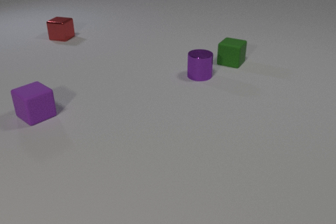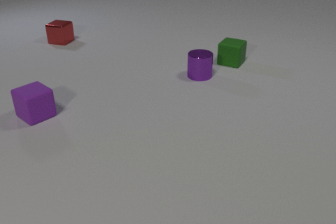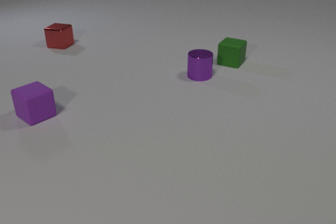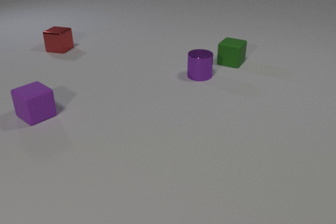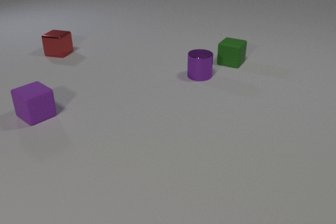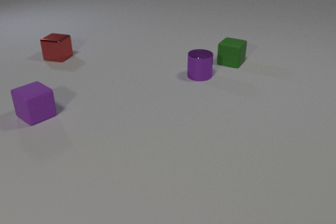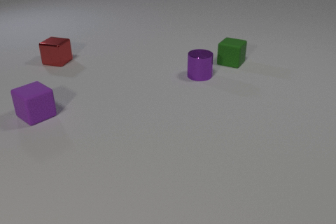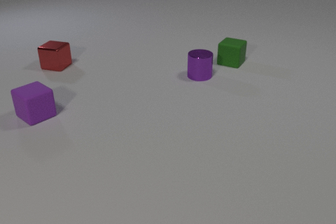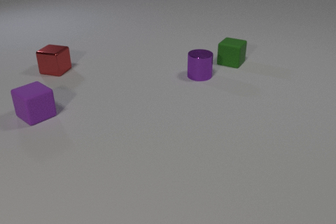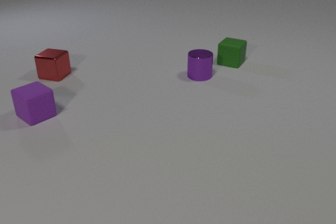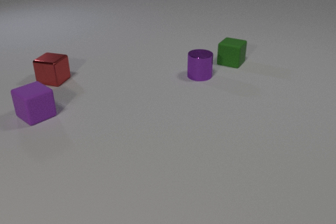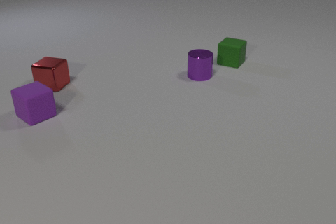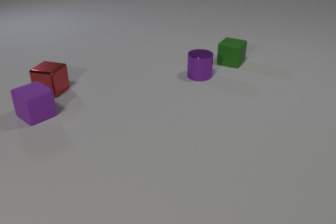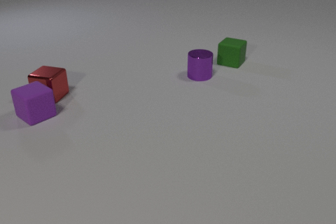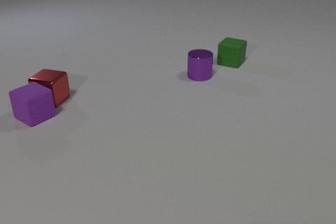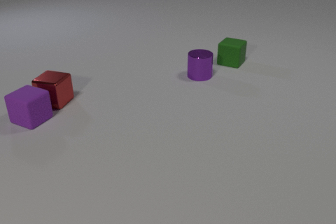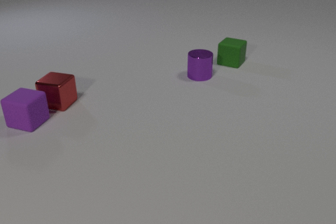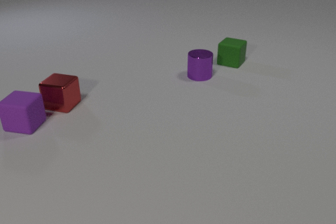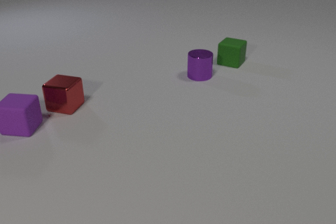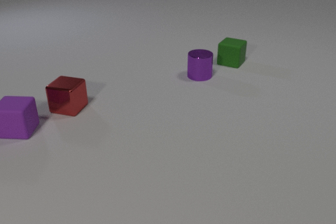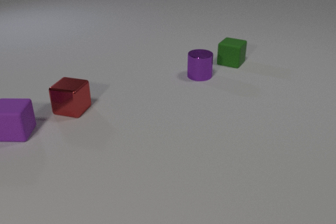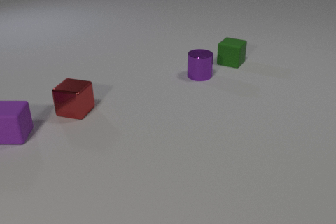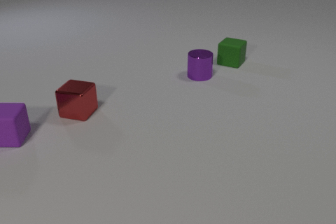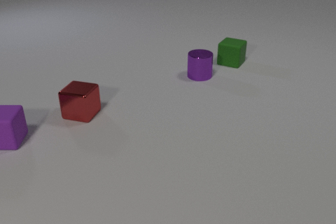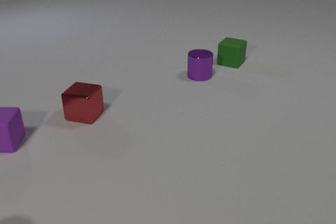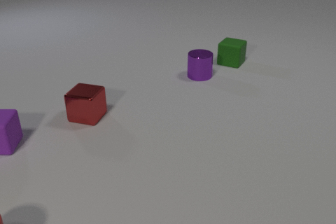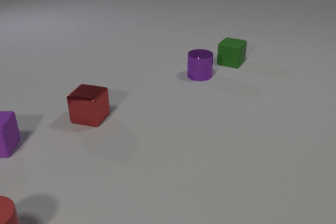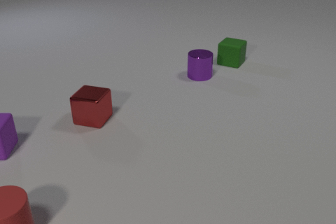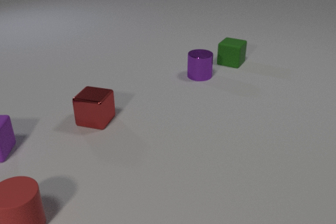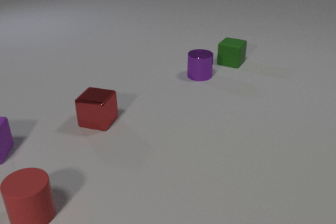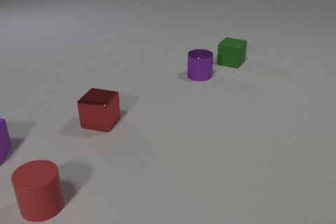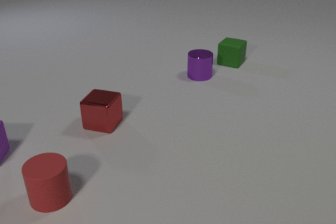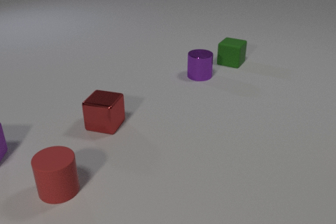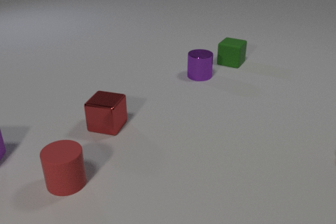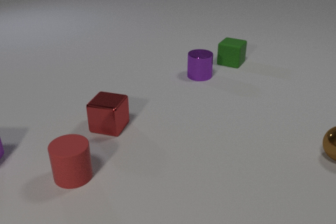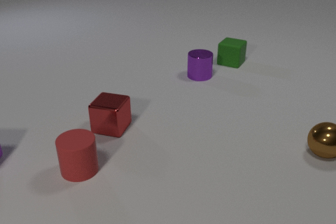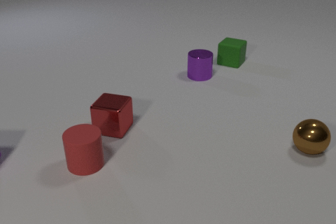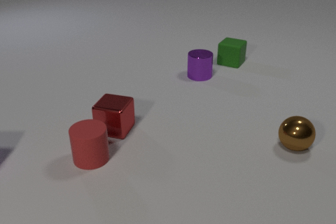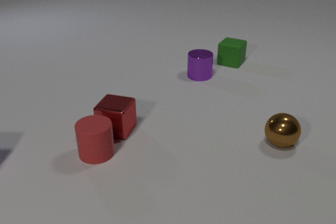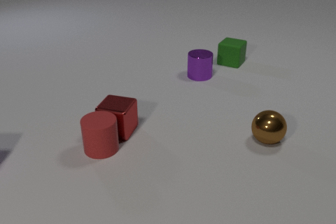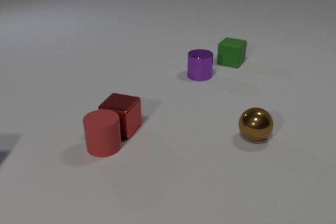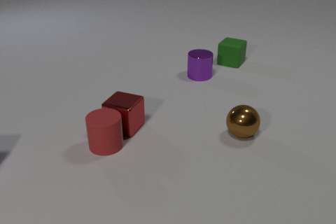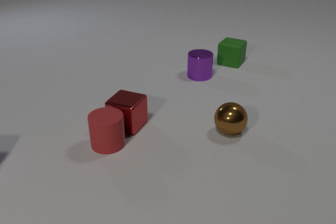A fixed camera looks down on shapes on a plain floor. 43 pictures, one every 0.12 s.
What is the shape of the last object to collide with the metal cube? cylinder.
How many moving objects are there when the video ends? 3.
What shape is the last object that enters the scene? sphere.
0.00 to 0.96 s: The red metal cube slides toward the camera.
0.96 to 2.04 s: The red metal cube slides toward the camera. The purple rubber cube slides toward the camera and to the left, spins so that its near face slides to the right, counterclockwise seen from above. The red metal cube and the purple rubber cube collide.
2.04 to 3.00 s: The red metal cube slides toward the camera and to the right. The purple rubber cube slides toward the camera and to the left.
3.00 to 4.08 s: The red metal cube slides toward the camera and to the right. The purple rubber cube slides toward the camera and to the left. The red rubber cylinder slides away from the camera and to the right. The brown metal sphere comes in at the right edge, rolls to the left.
4.08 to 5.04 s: The red metal cube slides to the right. The purple rubber cube leaves at the left edge. The red rubber cylinder slides away from the camera and to the right. The brown metal sphere rolls to the left. The red metal cube and the red rubber cylinder collide.
